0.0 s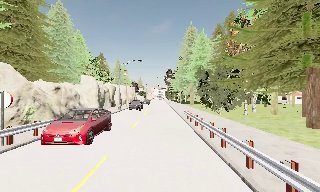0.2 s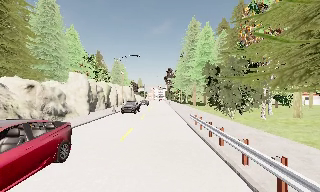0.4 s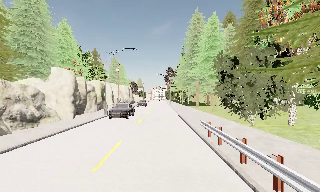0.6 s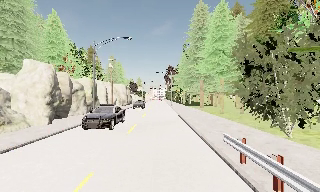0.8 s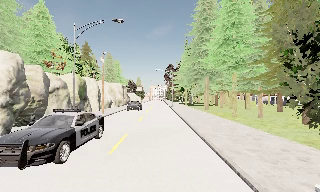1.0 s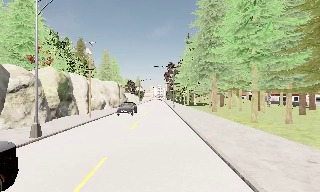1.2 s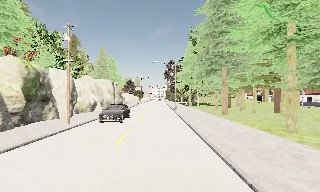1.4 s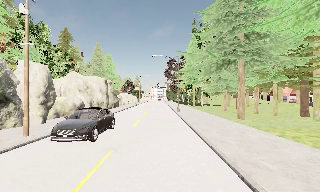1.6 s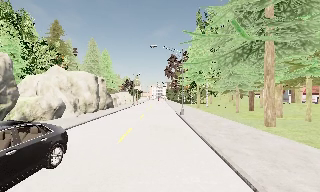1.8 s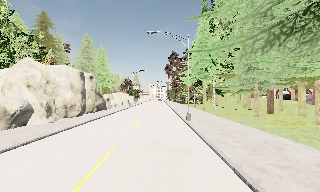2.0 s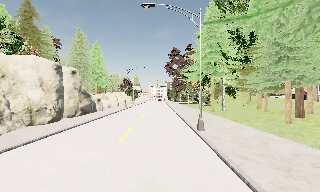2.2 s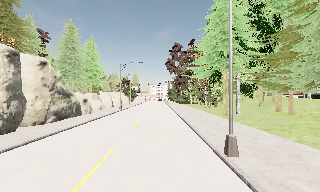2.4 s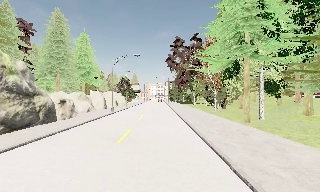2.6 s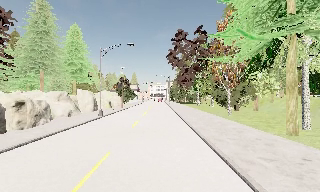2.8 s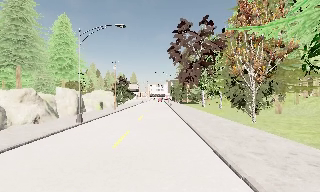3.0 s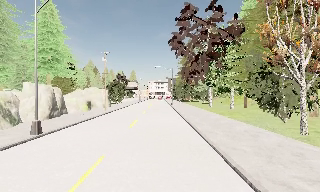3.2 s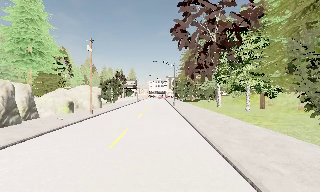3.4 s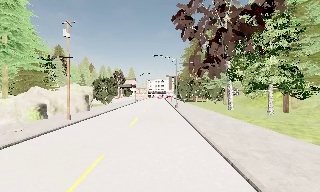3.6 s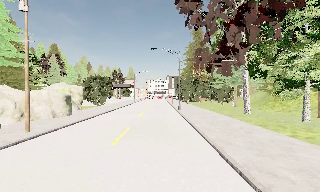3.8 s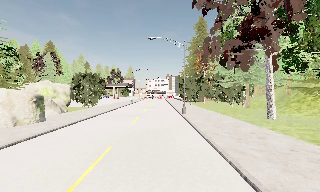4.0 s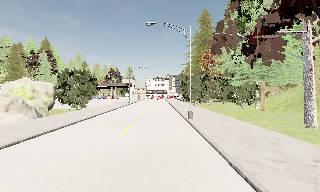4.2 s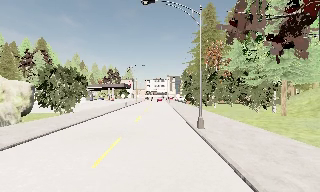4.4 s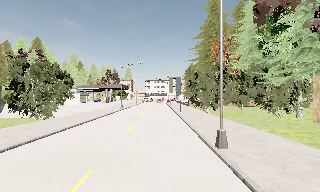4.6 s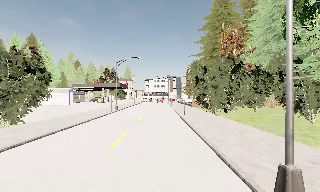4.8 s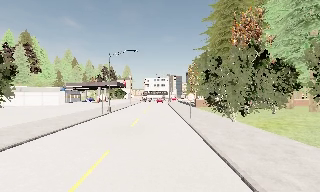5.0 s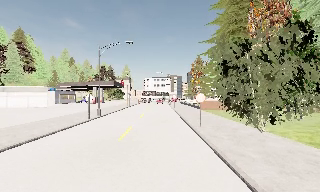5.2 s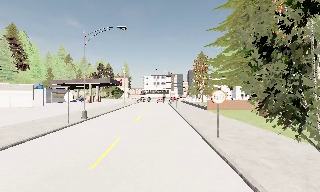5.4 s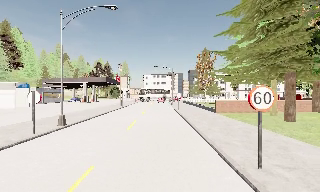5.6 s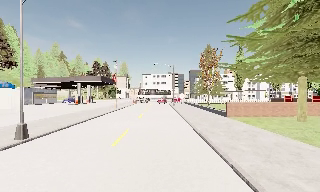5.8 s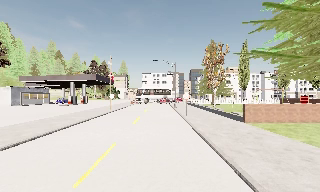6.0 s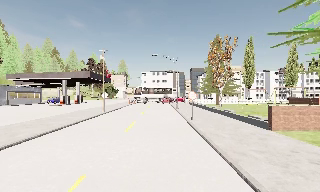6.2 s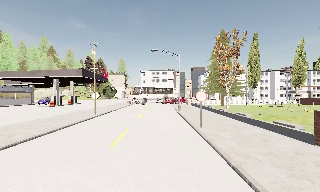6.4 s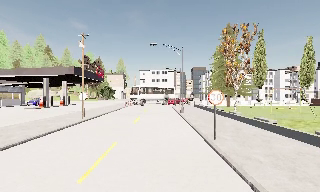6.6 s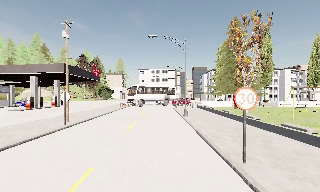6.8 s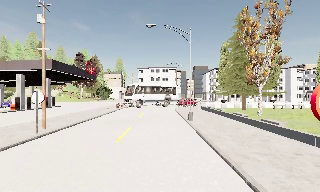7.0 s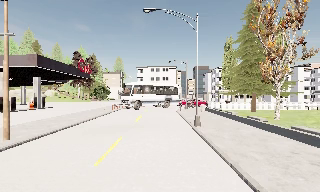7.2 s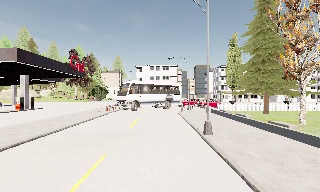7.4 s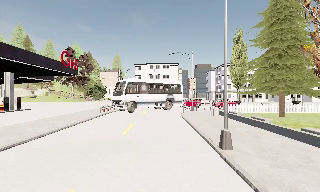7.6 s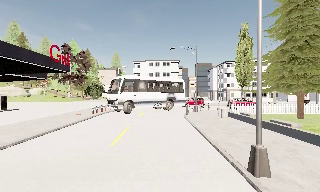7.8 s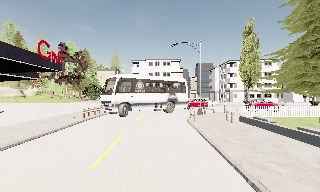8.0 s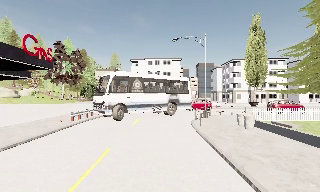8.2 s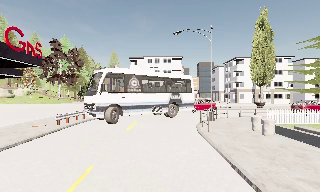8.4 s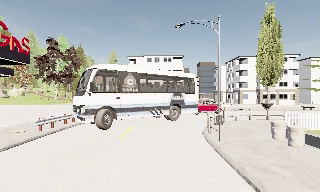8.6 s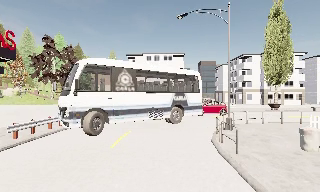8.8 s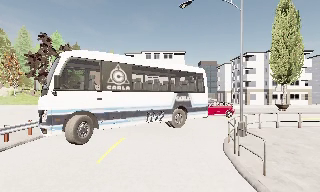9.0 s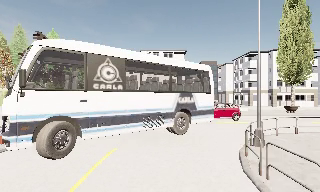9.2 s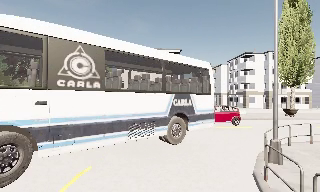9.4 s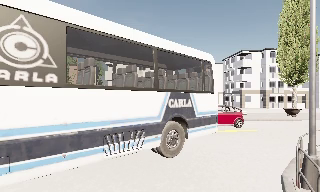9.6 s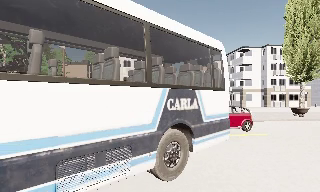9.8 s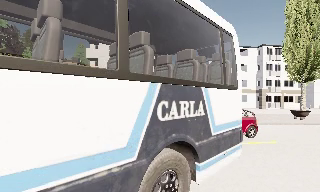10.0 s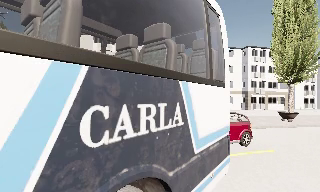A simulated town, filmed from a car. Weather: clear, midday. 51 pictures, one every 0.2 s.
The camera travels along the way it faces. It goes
forward.
0.0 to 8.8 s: The camera travels forward, about 140 m, so what stands in front looms larger. It loses speed.
8.8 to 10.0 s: The scene slides to the left, as the camera pans about 15 degrees to its right. It travels forward, about 9 m, so what stands in front looms larger.
The film runs forward here.
